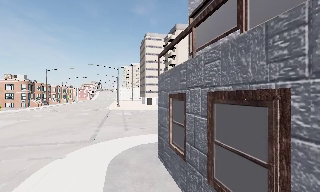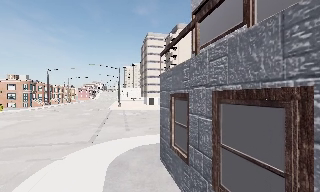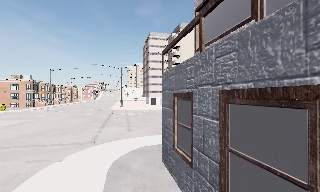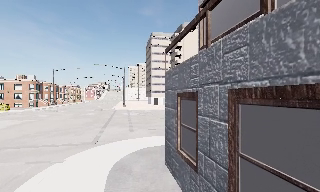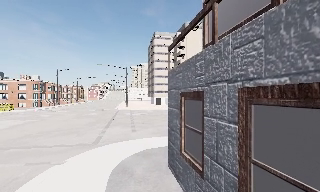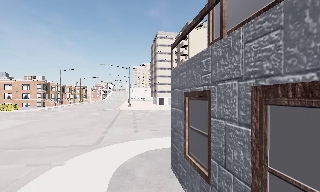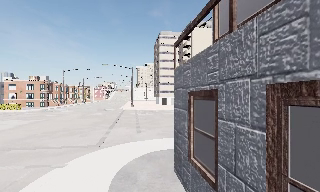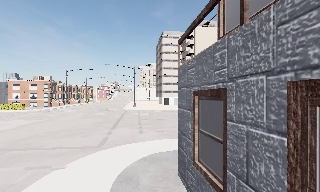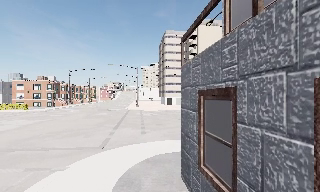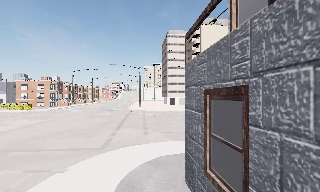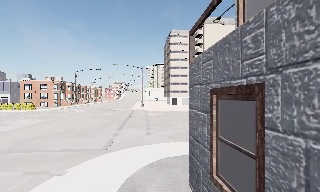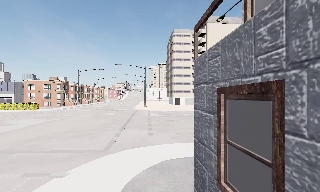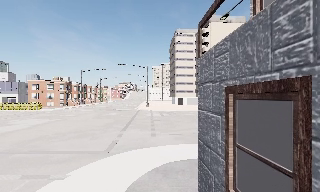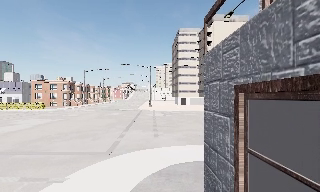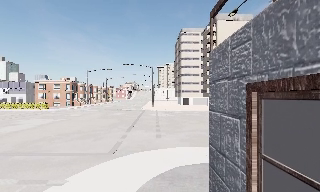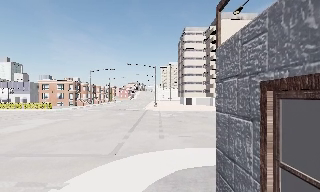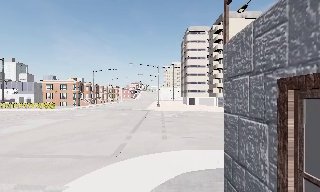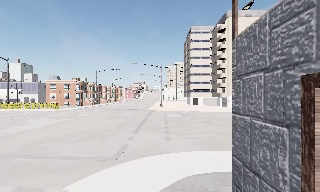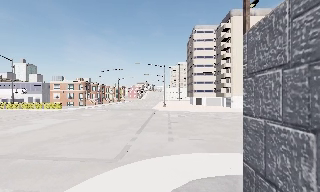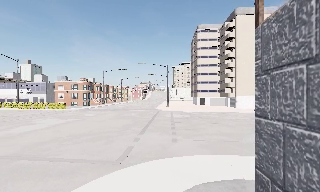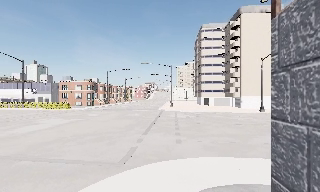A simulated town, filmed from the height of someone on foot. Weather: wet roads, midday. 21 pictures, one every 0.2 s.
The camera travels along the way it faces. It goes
forward.
0.0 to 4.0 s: The camera pans to its left, which is counterclockwise from overhead, by about 20 degrees. It travels forward, about 4.5 m, so what stands in front looms larger.
The film runs forward here.
